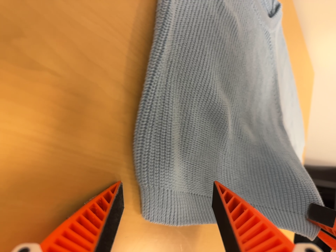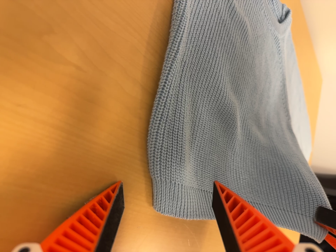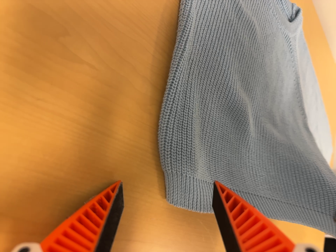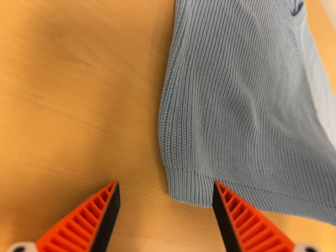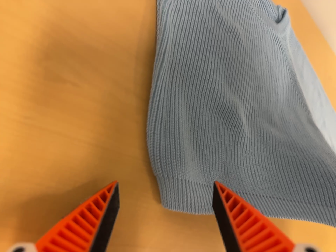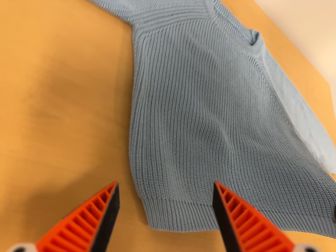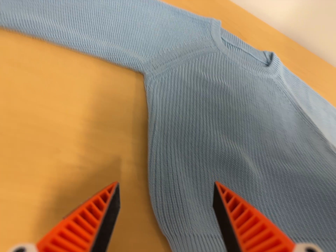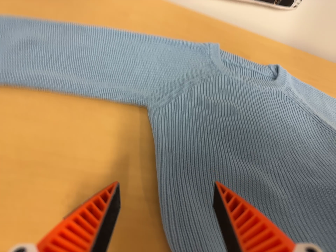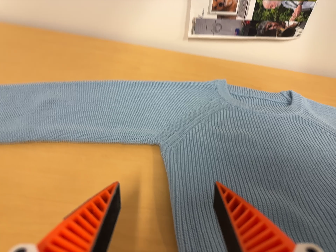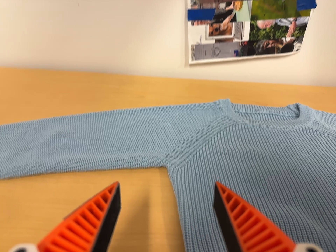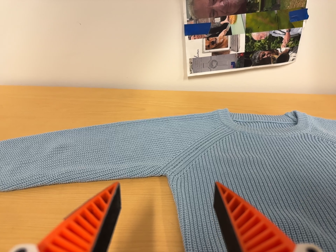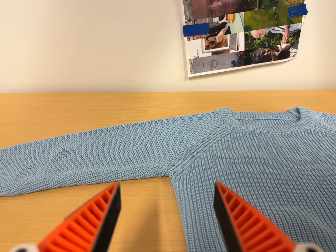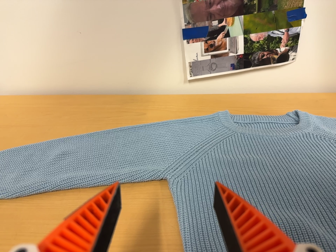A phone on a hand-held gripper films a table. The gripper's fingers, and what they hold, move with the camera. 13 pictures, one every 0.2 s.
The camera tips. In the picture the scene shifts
downward.
The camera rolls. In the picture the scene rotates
counterclockwise.
0.0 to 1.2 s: The camera pans to its left by about 20 degrees. It travels to its right and backward, about 10 cm. Its aim tips toward the top of its view by about 20 degrees, and the scene shifts downward. It rolls about its line of sight by about 20 degrees, and the scene rotates counterclockwise.
1.2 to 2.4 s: The camera pans to its left by about 20 degrees. It travels to its right, about 8 cm. Its aim tips toward the top of its view by about 30 degrees, and the scene shifts downward. It rolls about its line of sight by about 25 degrees, and the scene rotates counterclockwise.
The film runs backward here.
